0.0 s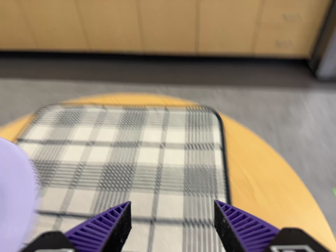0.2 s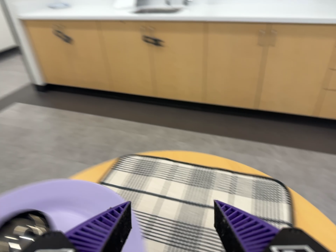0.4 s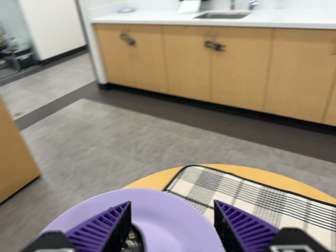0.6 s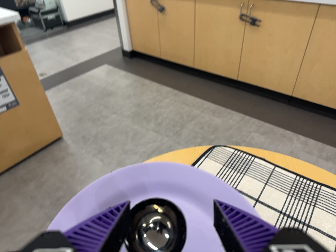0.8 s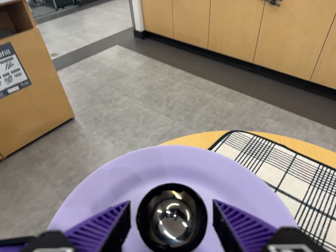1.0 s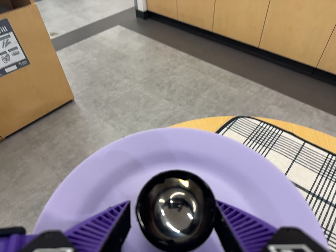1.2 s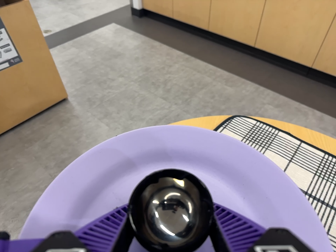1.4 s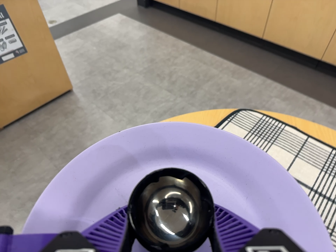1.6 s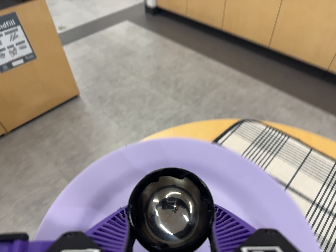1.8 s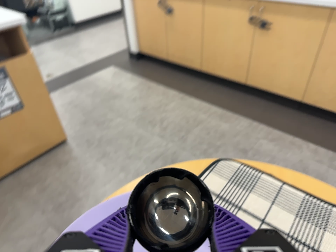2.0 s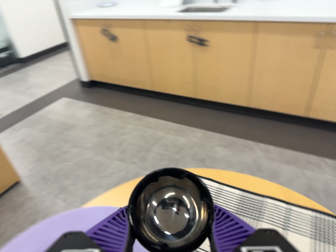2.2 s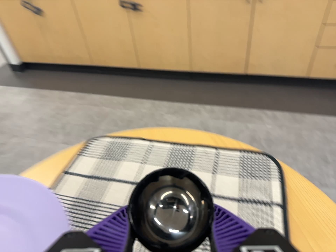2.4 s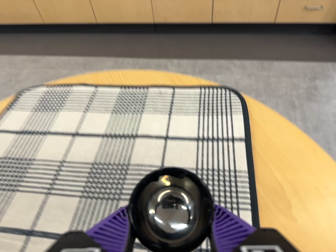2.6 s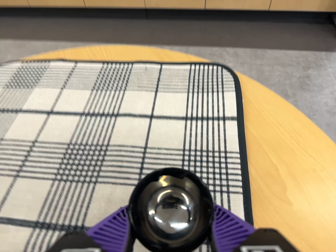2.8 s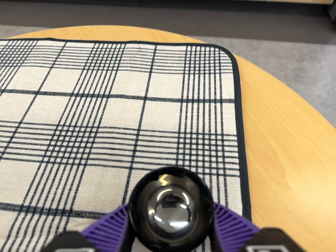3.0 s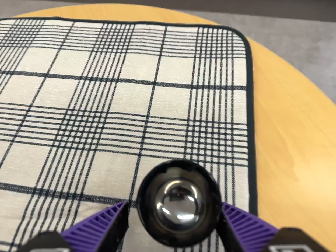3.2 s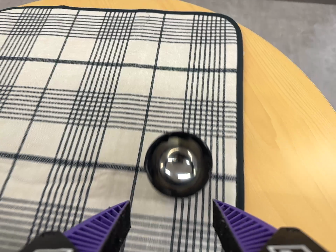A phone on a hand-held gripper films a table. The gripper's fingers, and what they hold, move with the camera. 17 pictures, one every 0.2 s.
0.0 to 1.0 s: The camera swings to its left by about 30 degrees, and the scene slides to the right. It travels to its left and toward the top of its view, about 20 cm, so close, fixed things drift to the right. It rolls about its line of sight by about 20 degrees, and the scene rotates clockwise.
1.0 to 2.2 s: The camera pans to its right by about 20 degrees. It travels to its right, about 20 cm, so close, fixed things drift to the left. It rolls about its line of sight by about 20 degrees, and the scene rotates counterclockwise.
2.2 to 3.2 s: The camera travels forward, toward the bottom of its view and to its right, about 12 cm, so what stands in front looms larger. Its aim tips toward the bottom of its view by about 20 degrees, and the scene shifts upward.
The film runs forward here.
